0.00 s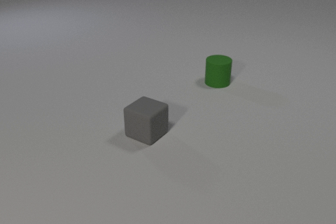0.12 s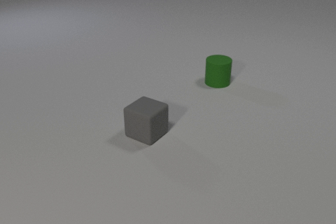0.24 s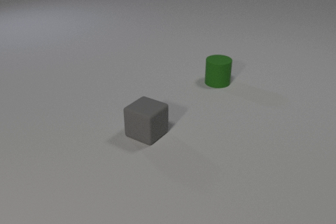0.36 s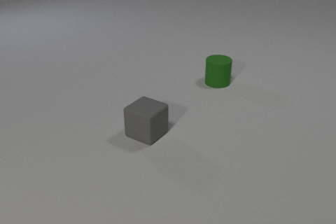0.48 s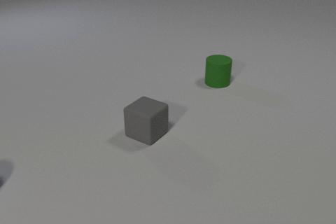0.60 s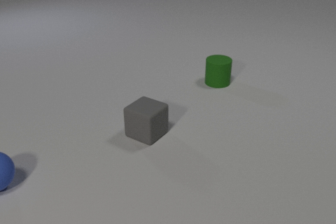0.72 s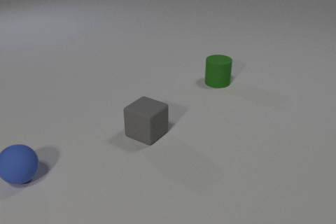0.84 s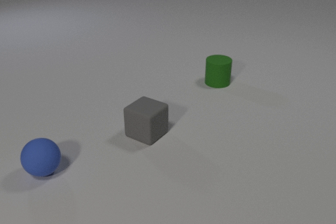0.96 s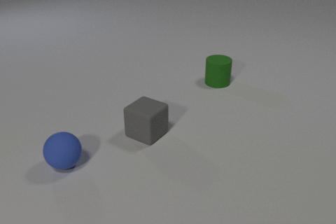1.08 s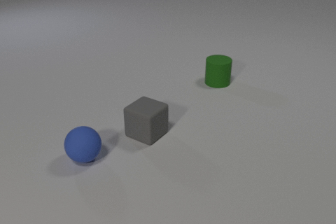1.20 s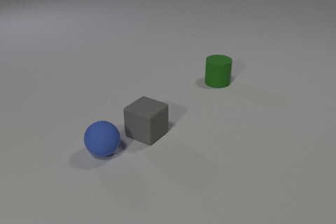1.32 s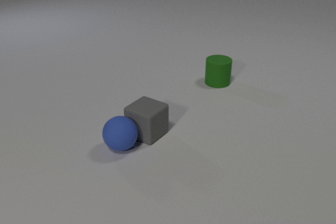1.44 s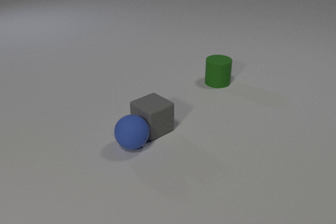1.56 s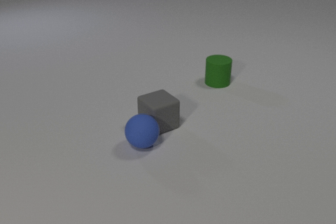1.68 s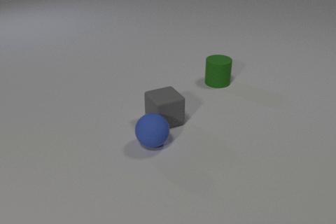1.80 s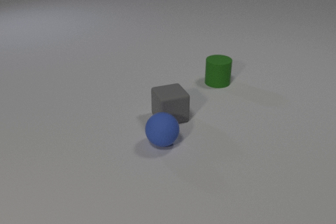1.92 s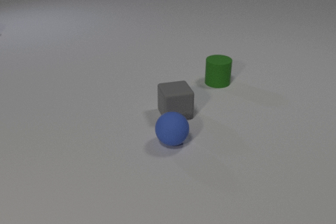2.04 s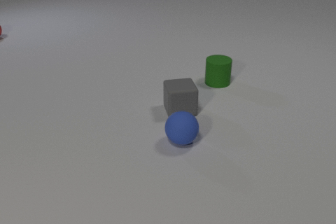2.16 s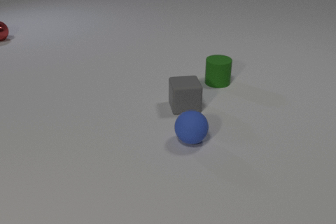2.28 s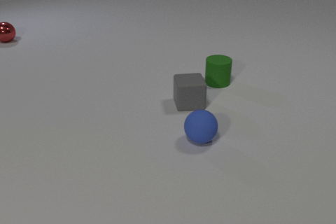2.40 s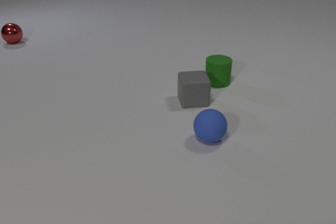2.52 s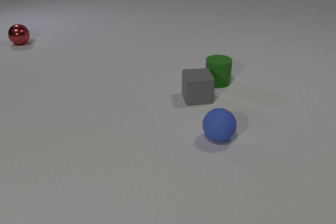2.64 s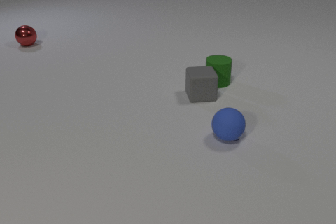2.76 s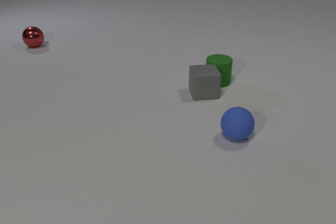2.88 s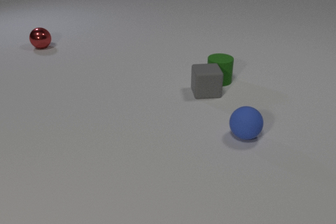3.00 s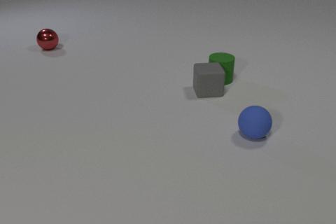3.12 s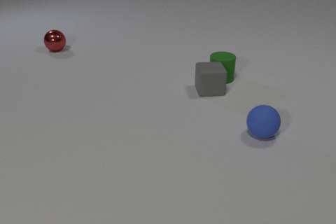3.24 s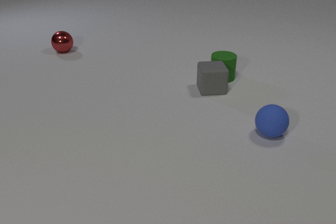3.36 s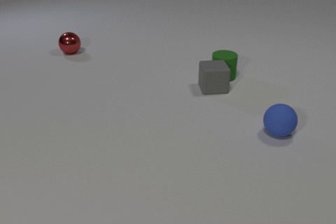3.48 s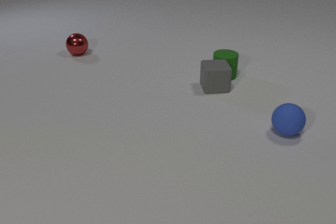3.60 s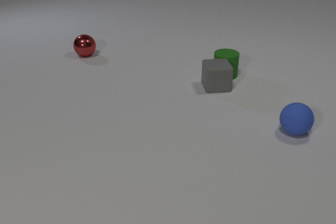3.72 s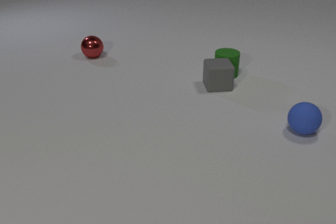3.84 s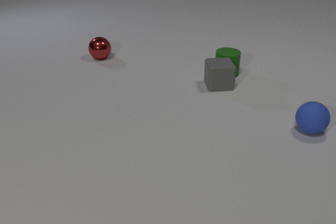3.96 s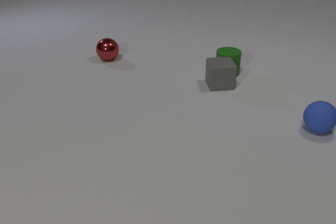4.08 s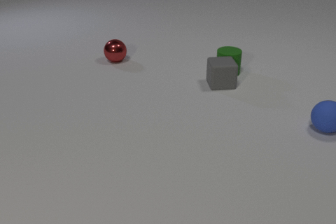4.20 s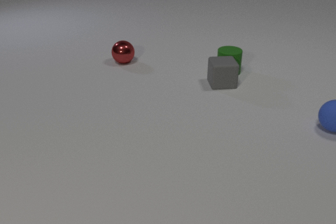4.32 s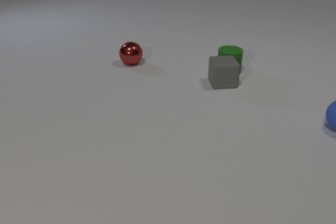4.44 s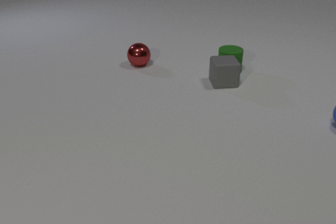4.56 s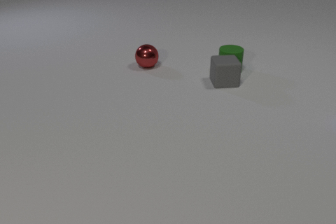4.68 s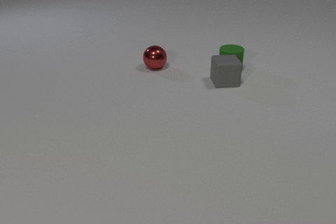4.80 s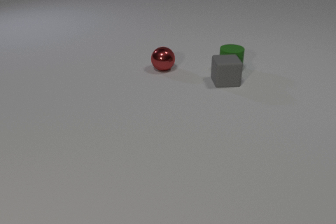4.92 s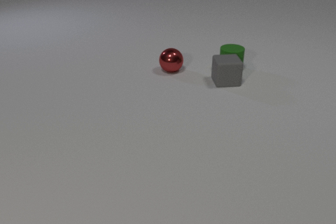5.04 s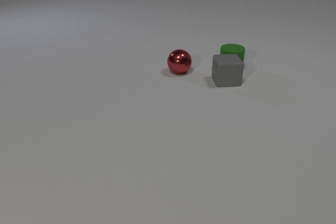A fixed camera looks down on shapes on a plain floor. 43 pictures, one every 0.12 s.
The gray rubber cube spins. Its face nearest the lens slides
to the left.
The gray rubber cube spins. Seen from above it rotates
clockwise.
0.00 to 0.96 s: The blue rubber sphere comes in at the left edge, rolls to the right.
0.96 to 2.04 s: The blue rubber sphere rolls to the right. The gray rubber cube slides away from the camera and to the right, spins so that its near face slides to the left, clockwise seen from above. The blue rubber sphere and the gray rubber cube collide.
2.04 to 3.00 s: The blue rubber sphere rolls to the right. The gray rubber cube slides away from the camera and to the right. The green rubber cylinder slides away from the camera. The red metal sphere rolls to the right and toward the camera. The gray rubber cube and the green rubber cylinder collide.
3.00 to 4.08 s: The blue rubber sphere rolls to the right and away from the camera. The gray rubber cube slides away from the camera and to the right. The green rubber cylinder slides away from the camera. The red metal sphere rolls to the right and toward the camera.
4.08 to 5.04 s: The blue rubber sphere rolls to the right and away from the camera, leaves at the right edge. The gray rubber cube slides away from the camera and to the right. The green rubber cylinder slides away from the camera. The red metal sphere rolls to the right and toward the camera.
What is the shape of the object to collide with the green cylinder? cube.
How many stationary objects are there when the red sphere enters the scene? 1.
What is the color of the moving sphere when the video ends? red.
